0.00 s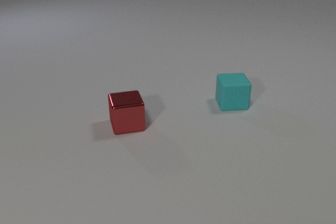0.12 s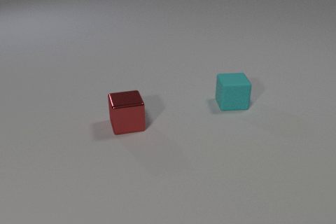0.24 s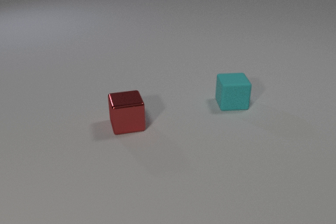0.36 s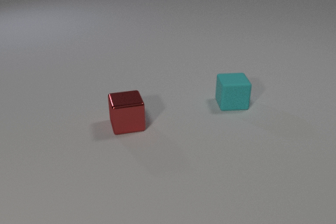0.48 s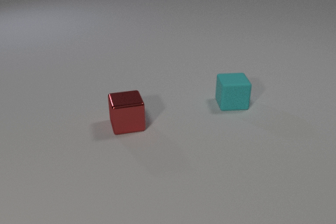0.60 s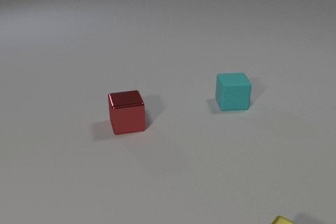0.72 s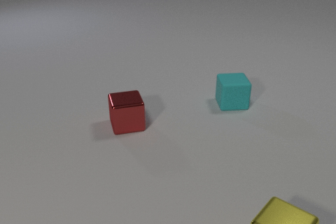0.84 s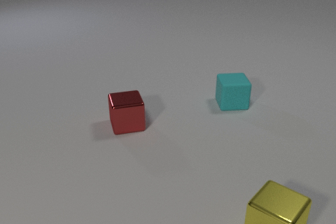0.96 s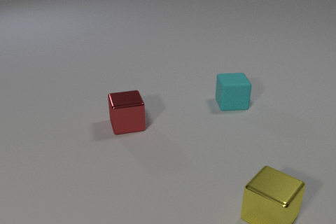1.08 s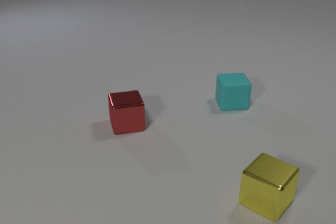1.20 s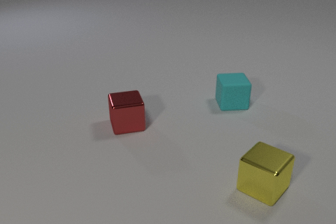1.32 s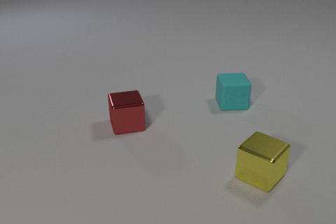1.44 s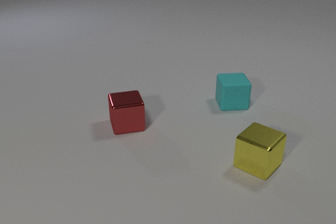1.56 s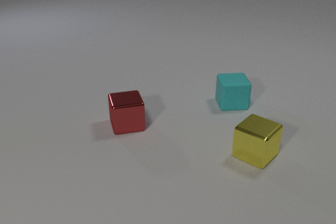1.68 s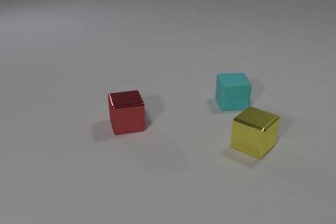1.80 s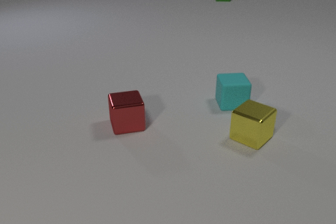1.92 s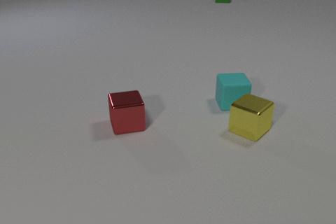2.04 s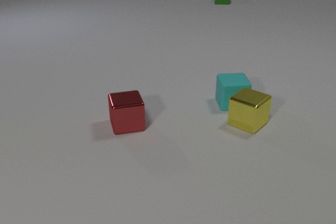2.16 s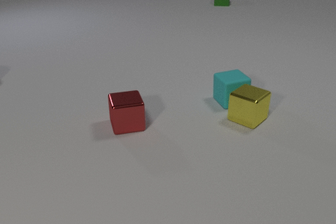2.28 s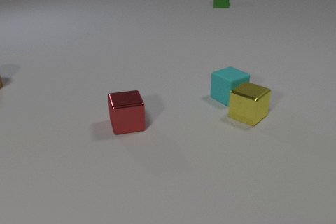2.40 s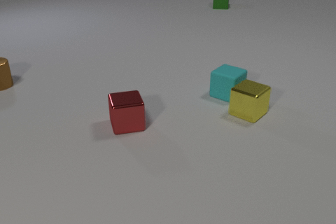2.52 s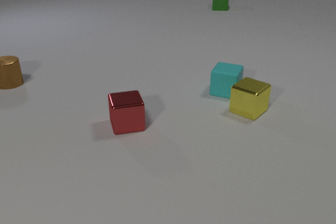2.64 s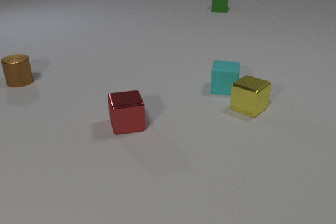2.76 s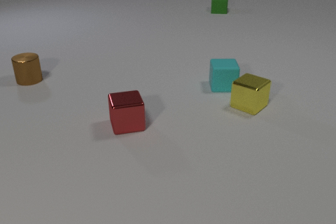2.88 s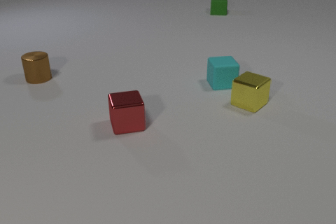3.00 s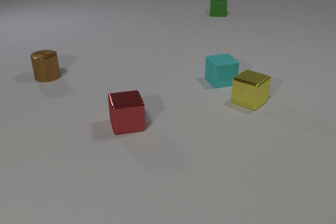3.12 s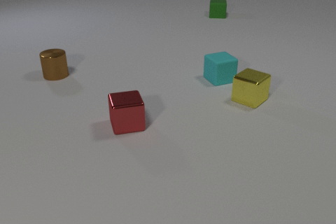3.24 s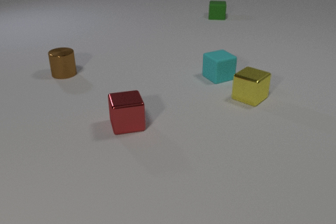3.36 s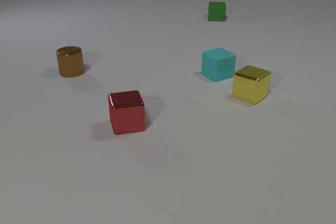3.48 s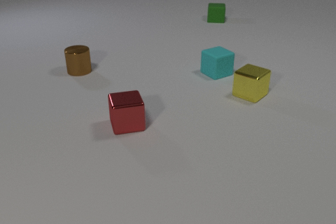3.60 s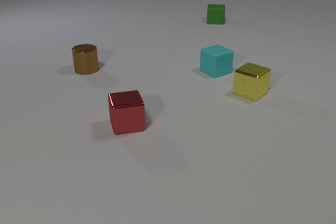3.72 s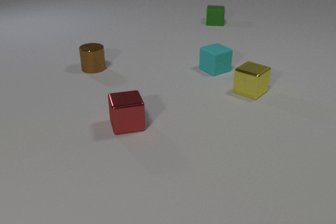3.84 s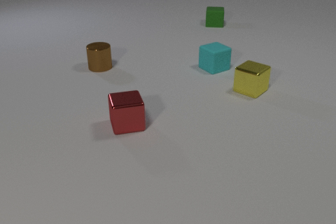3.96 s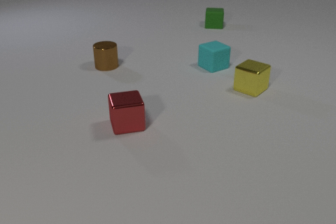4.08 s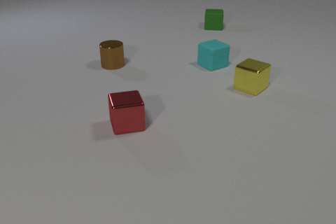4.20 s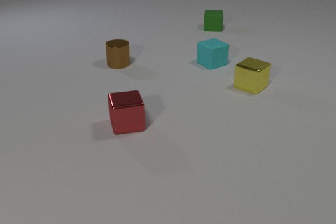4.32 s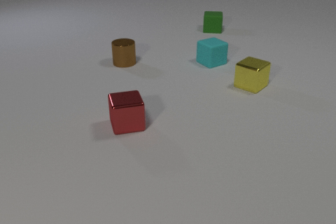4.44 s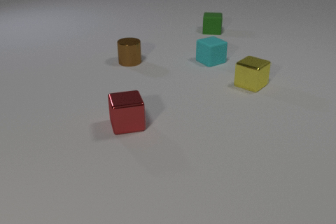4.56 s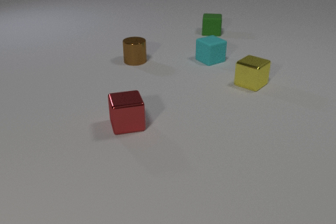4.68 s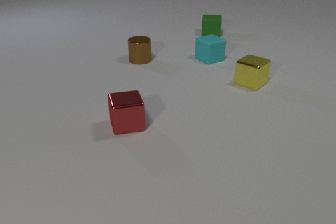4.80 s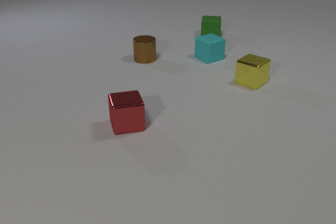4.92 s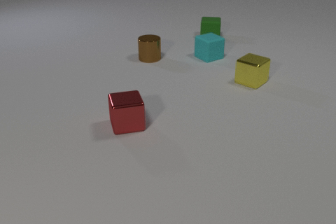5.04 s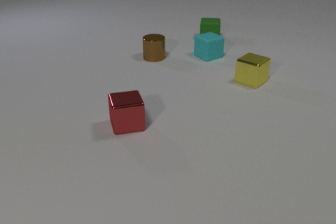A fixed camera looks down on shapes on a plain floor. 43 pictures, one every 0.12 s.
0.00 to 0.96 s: The yellow metal cube comes in at the bottom edge, slides away from the camera.
0.96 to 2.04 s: The yellow metal cube slides away from the camera. The green rubber cube comes in at the top edge, slides toward the camera.
2.04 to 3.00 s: The yellow metal cube slides away from the camera. The cyan rubber cube slides away from the camera, spins counterclockwise seen from above by about 105 degrees, its near face sliding to the right. The green rubber cube slides toward the camera. The brown metal cylinder comes in at the left edge, slides to the right. The yellow metal cube and the cyan rubber cube collide.
3.00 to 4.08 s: The yellow metal cube slides away from the camera. The cyan rubber cube slides away from the camera. The green rubber cube slides toward the camera. The brown metal cylinder slides to the right.
4.08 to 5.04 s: The yellow metal cube slides away from the camera. The cyan rubber cube slides away from the camera. The green rubber cube slides toward the camera. The brown metal cylinder slides to the right.
What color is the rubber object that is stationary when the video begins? cyan.
What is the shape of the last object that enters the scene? cylinder.
What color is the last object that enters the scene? brown.
